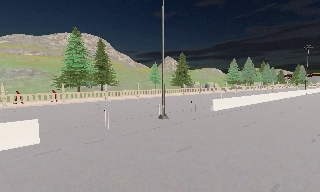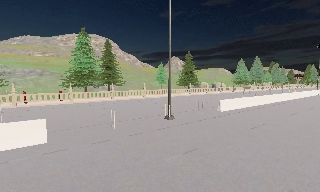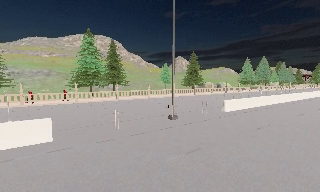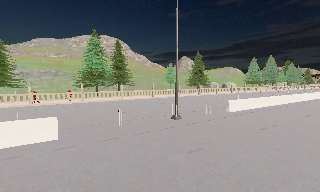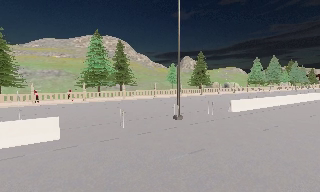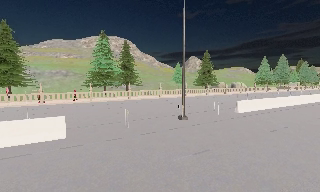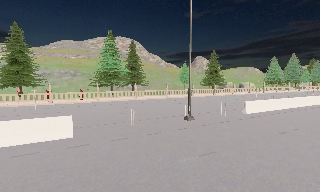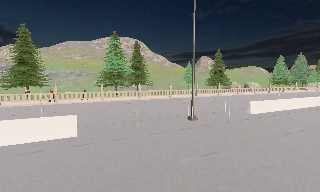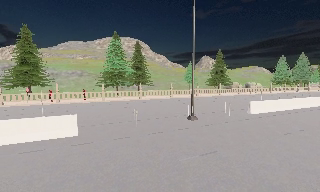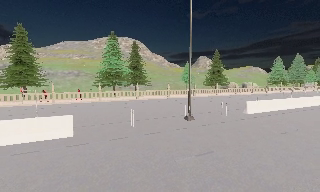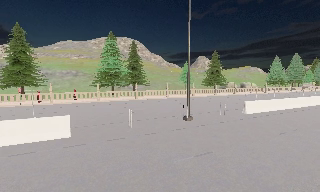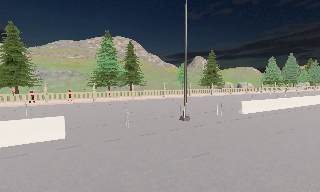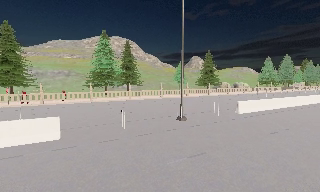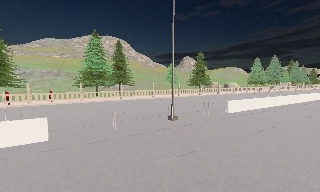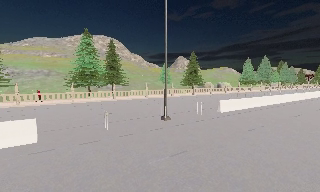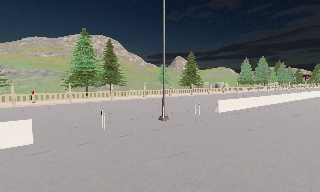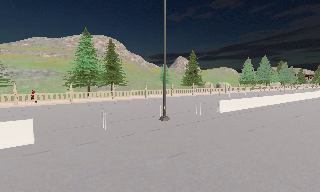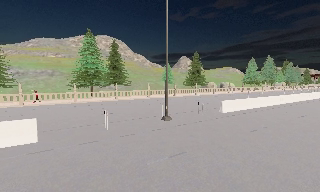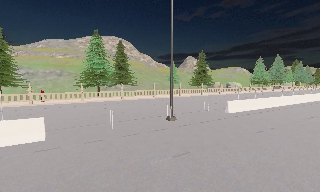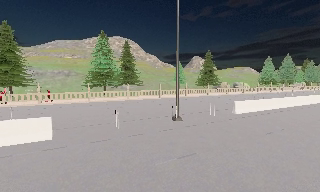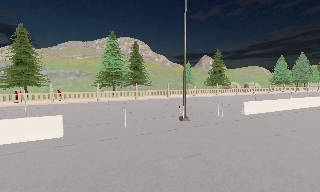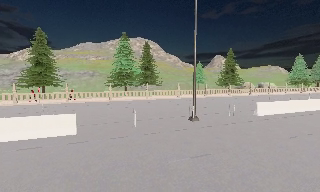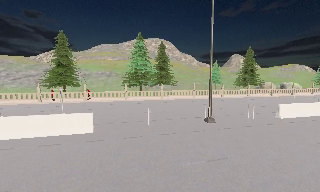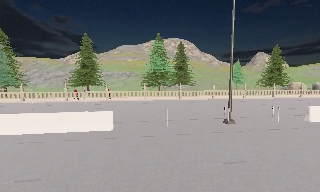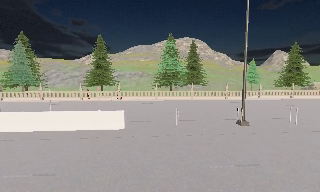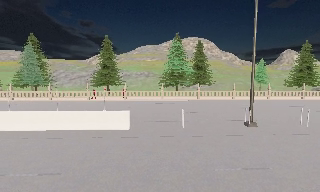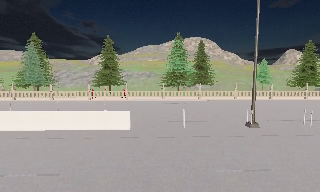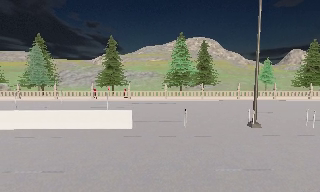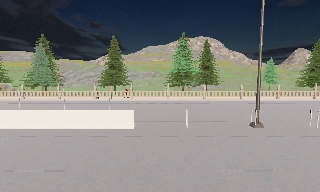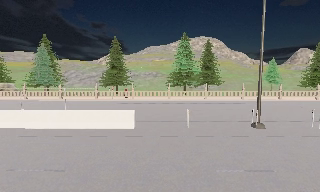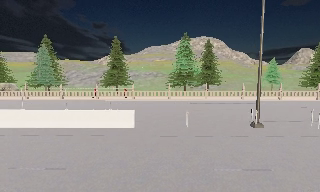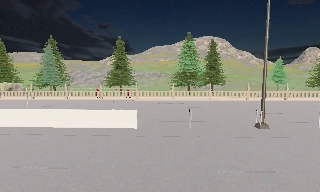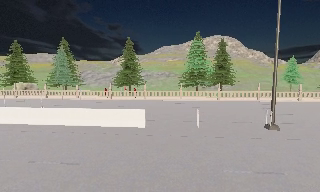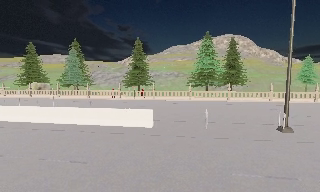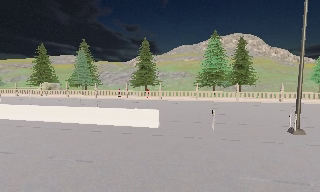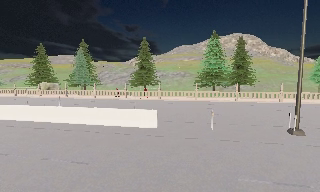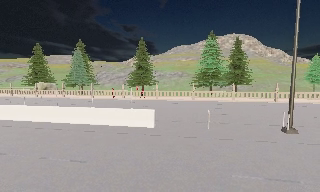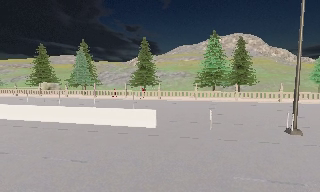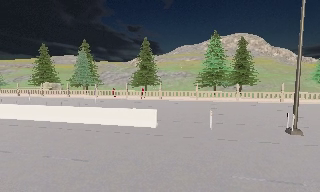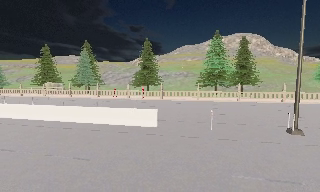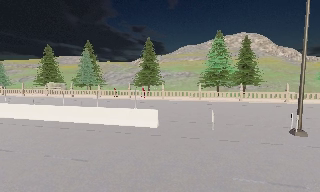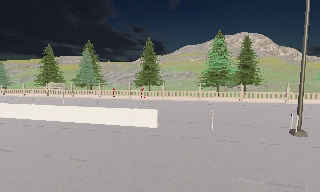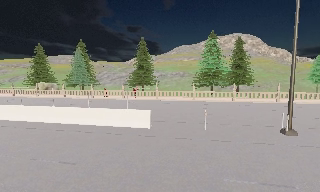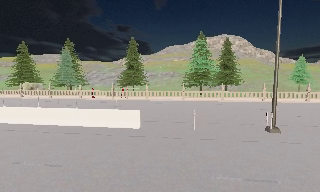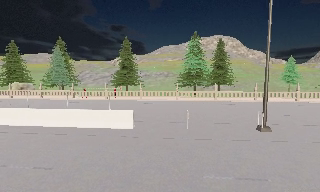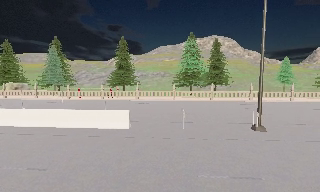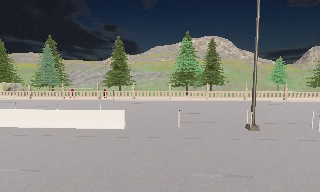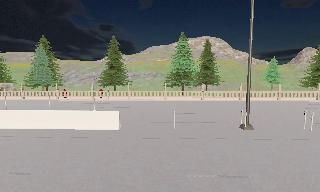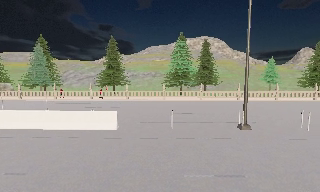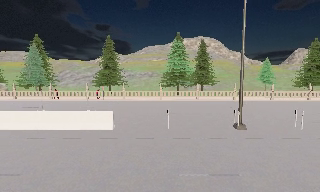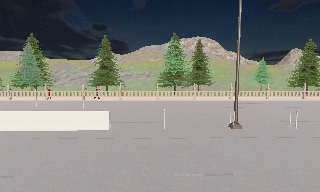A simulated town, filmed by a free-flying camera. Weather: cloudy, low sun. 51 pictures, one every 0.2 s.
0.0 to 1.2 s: The camera pans to its left, which is counterclockwise from overhead, by about 10 degrees.
1.2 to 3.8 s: The camera travels to its right, about 1 m, so close, fixed things drift to the left.
3.8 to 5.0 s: The camera swings to its left by about 25 degrees, and the scene slides to the right.
5.0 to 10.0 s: The camera travels to its right, about 1.5 m, so close, fixed things drift to the left.
The film runs forward here.
